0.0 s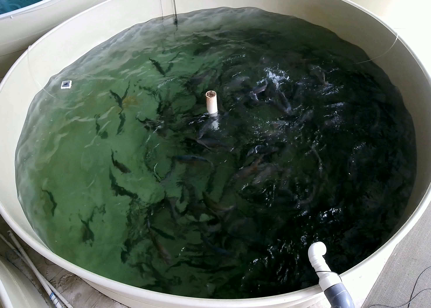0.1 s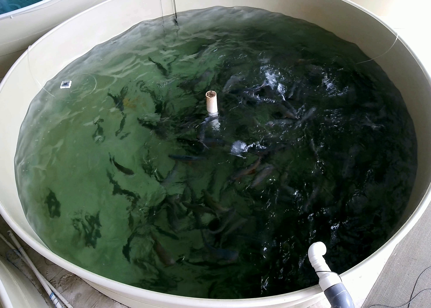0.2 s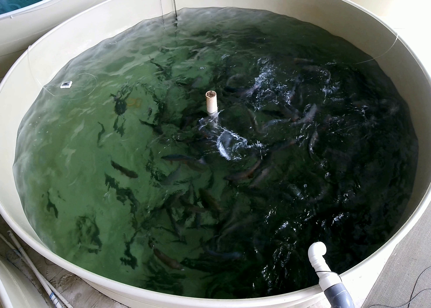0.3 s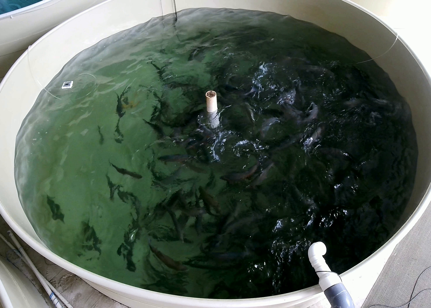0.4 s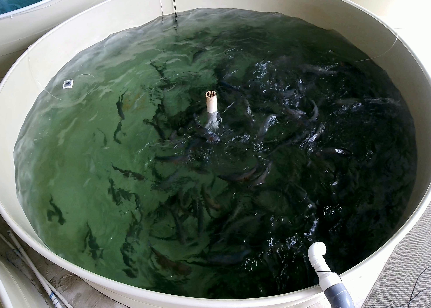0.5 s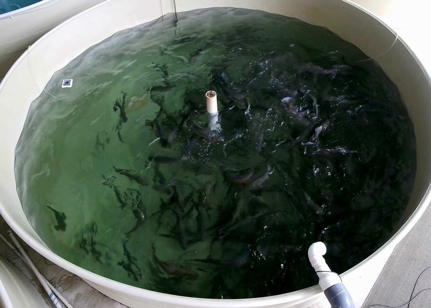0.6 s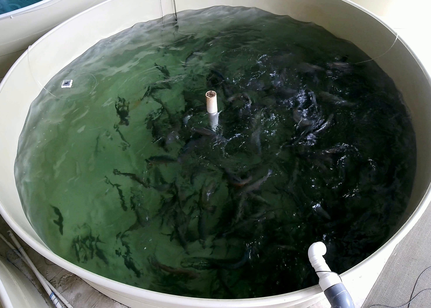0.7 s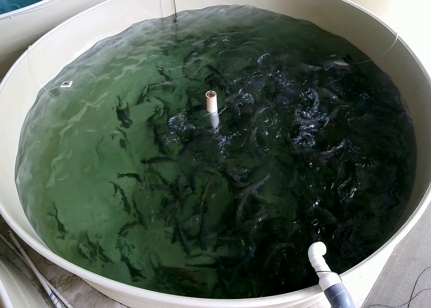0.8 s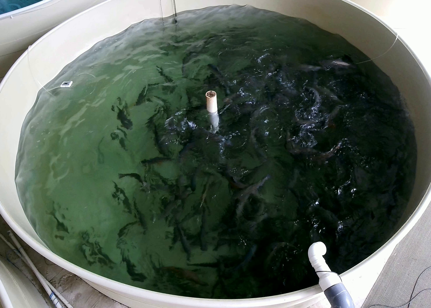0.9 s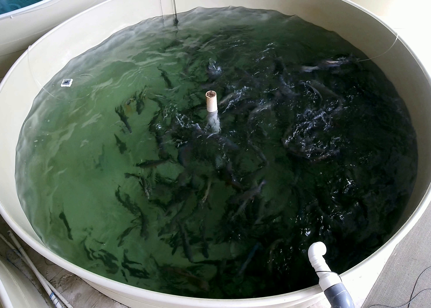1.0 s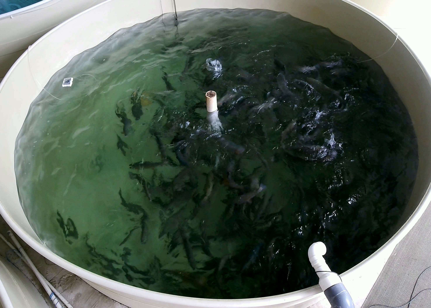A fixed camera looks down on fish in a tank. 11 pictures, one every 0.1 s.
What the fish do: Weak feeding.
